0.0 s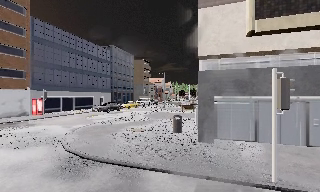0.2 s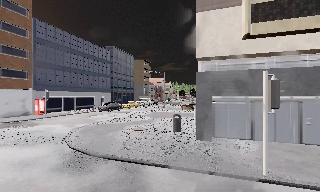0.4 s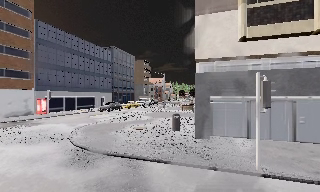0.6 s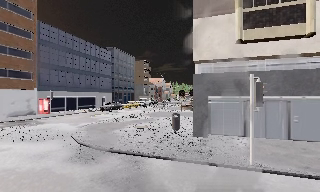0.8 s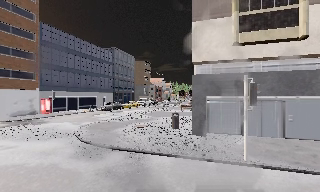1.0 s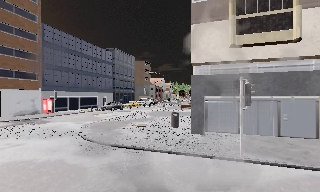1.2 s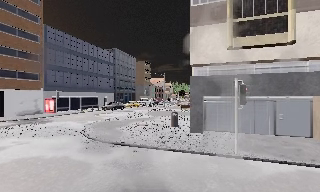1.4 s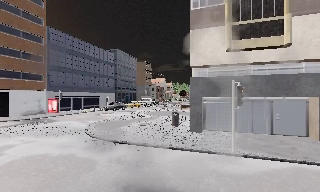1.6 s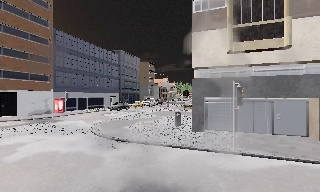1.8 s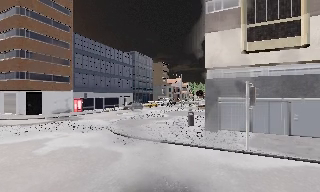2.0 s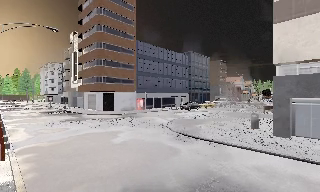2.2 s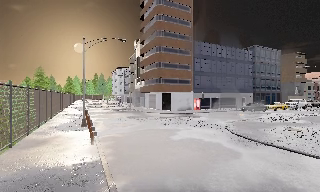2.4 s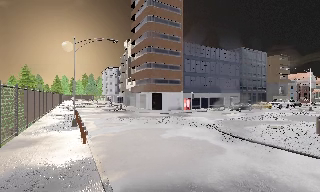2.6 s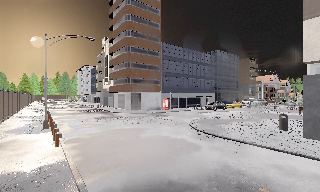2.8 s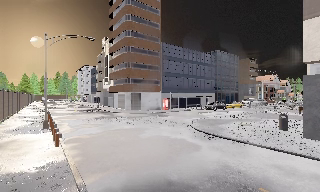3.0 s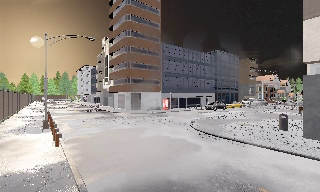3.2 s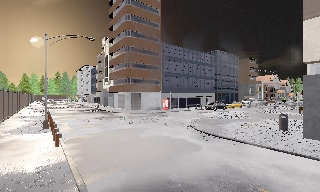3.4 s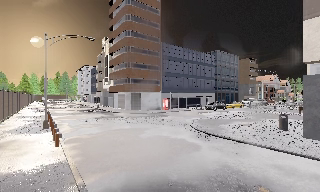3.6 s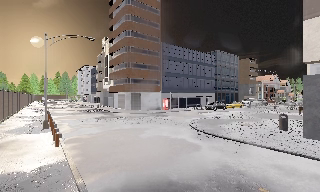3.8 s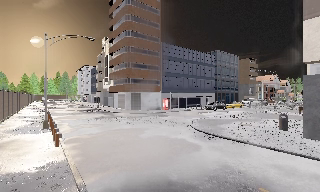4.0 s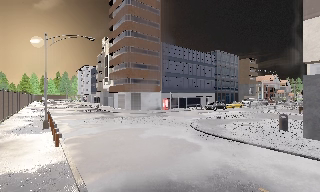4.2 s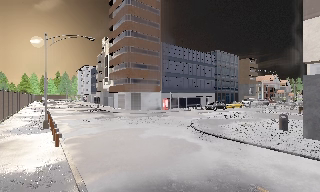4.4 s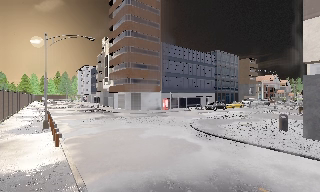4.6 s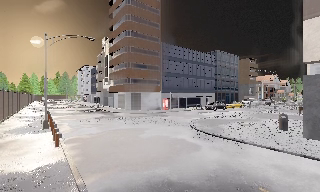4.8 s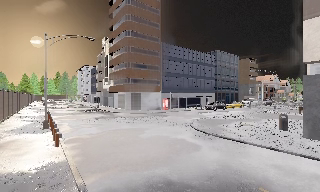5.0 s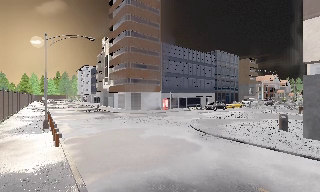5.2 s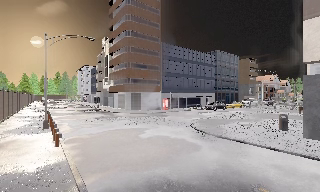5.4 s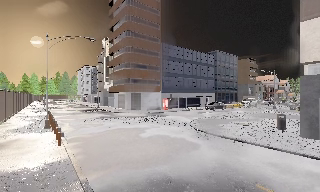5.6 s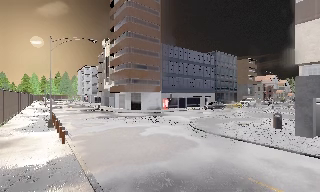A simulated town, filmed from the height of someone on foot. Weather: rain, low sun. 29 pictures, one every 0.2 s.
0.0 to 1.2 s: The camera travels backward, about 2 m, so what stands in front gets smaller.
1.2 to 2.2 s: The scene slides to the right, as the camera pans about 45 degrees to its left. It travels backward, about 2 m.
2.2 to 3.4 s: The camera pans to its right, which is clockwise from overhead, by about 10 degrees.
3.4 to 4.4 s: The camera keeps its place and its aim.
4.4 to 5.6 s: The camera travels backward, about 0.5 m, so what stands in front gets smaller. It gains speed.
The film runs backward here.
